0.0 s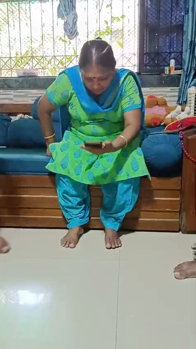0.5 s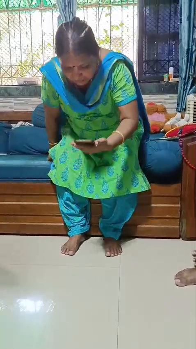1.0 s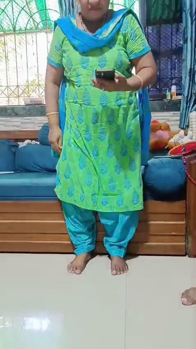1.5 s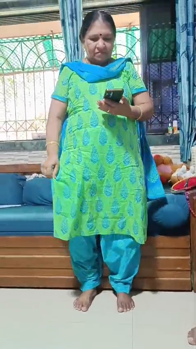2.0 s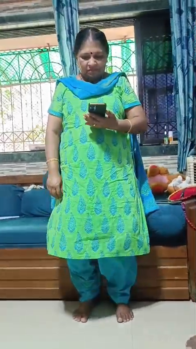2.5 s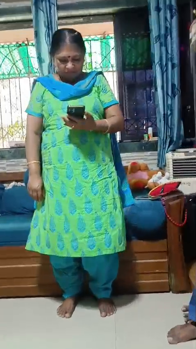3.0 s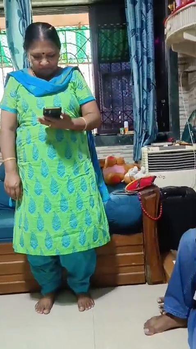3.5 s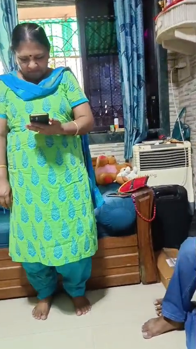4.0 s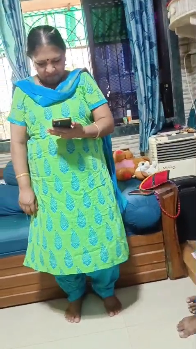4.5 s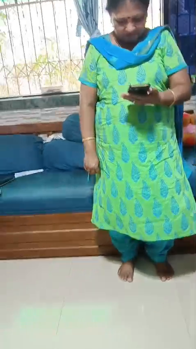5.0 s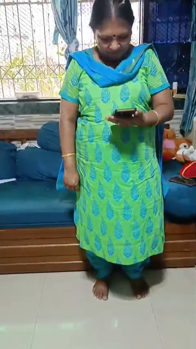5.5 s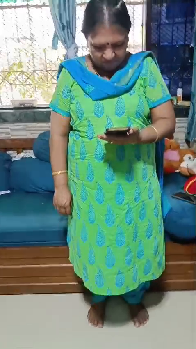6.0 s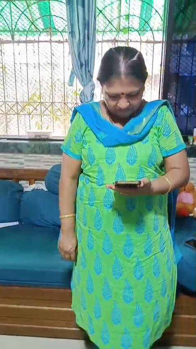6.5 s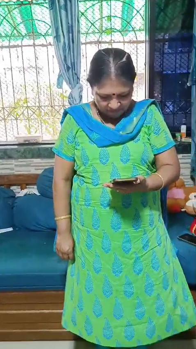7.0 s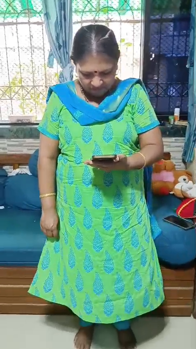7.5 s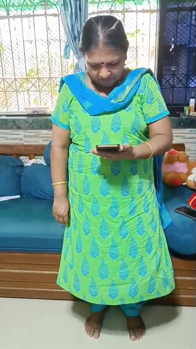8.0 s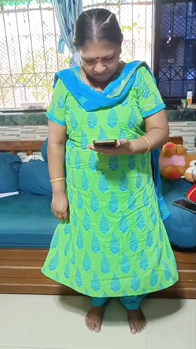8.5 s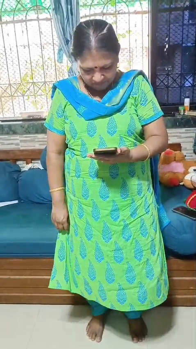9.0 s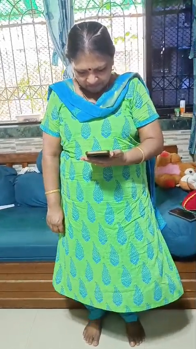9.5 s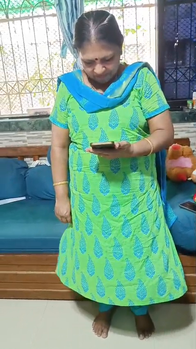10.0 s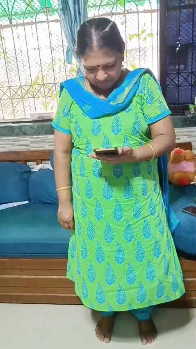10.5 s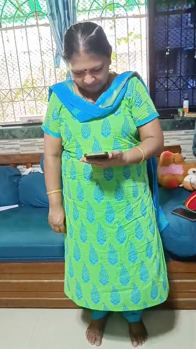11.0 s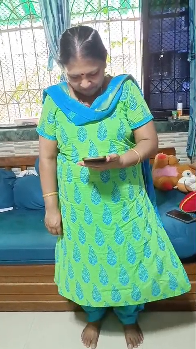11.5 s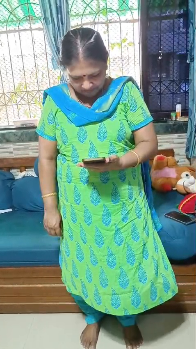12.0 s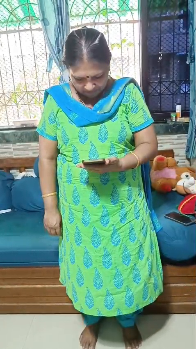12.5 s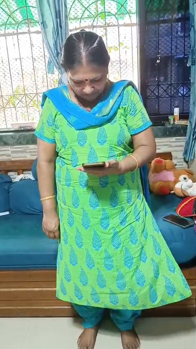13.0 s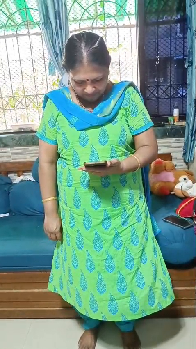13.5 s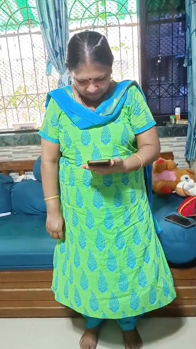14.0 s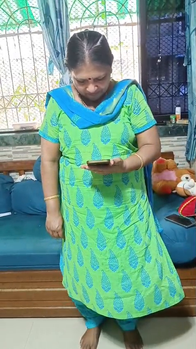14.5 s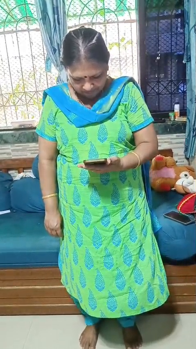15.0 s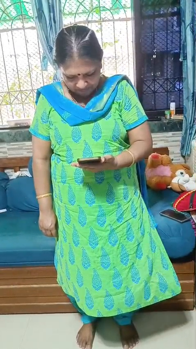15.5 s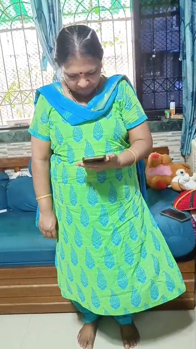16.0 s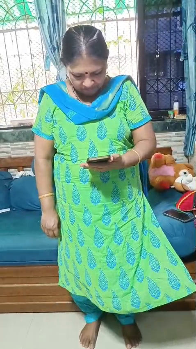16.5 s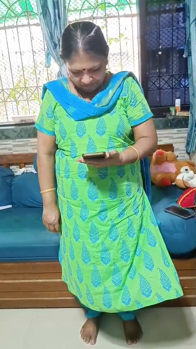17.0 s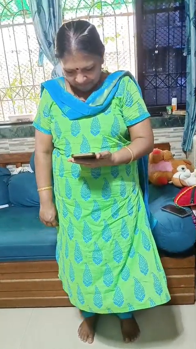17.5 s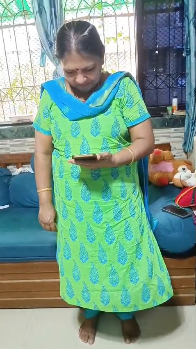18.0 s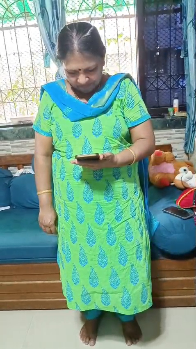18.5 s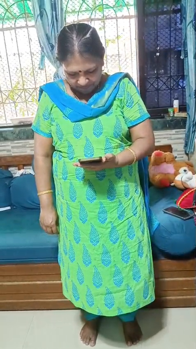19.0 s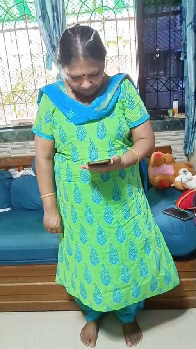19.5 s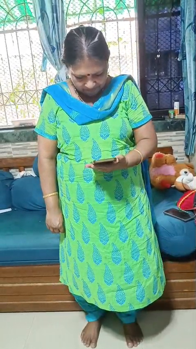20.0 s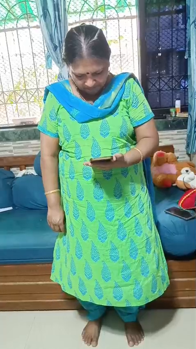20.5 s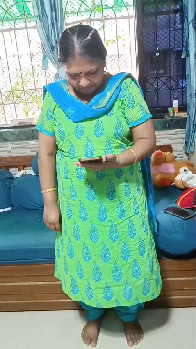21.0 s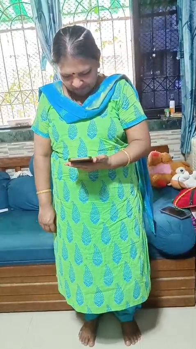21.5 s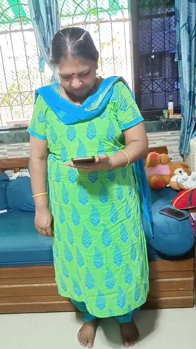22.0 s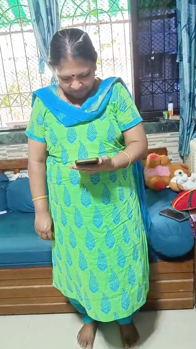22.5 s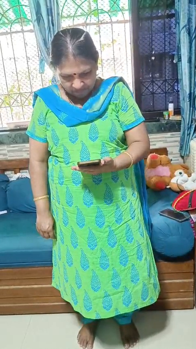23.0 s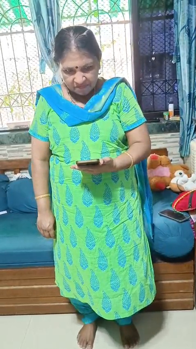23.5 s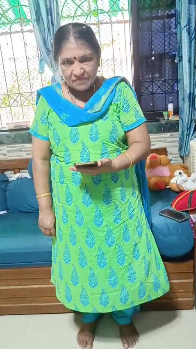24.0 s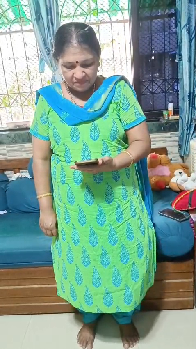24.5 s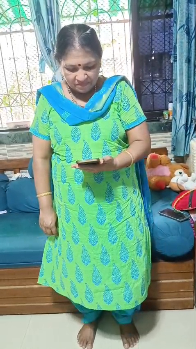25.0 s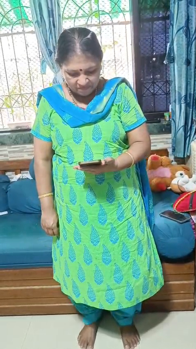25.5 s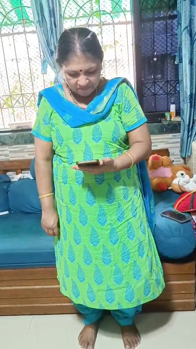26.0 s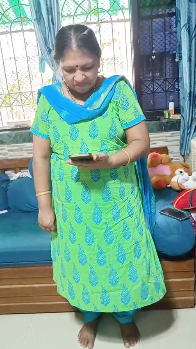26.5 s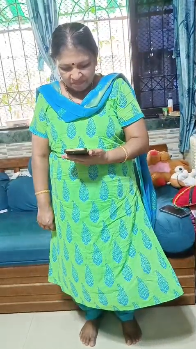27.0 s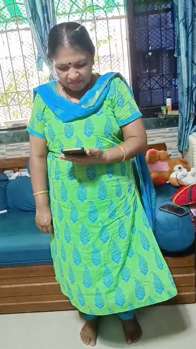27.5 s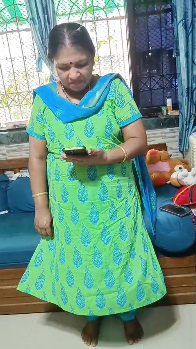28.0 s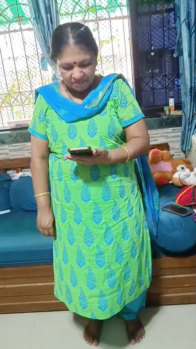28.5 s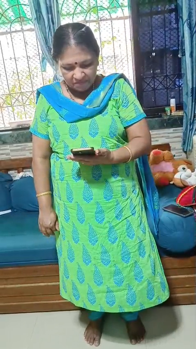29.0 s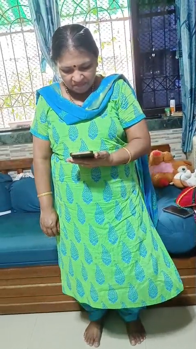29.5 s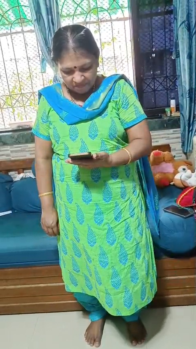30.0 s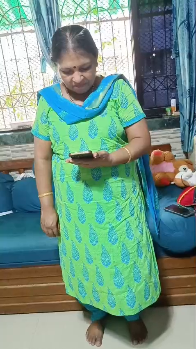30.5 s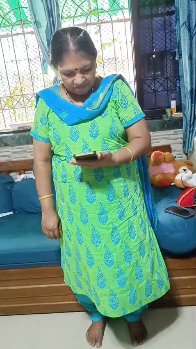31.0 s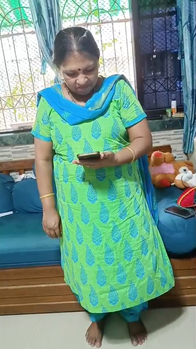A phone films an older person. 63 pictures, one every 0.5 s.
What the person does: Standing.
